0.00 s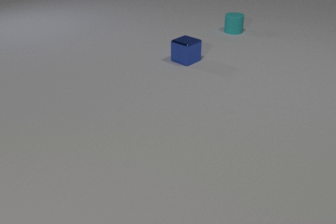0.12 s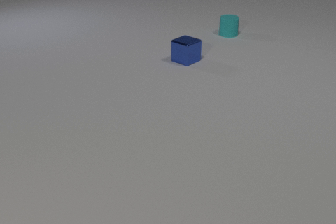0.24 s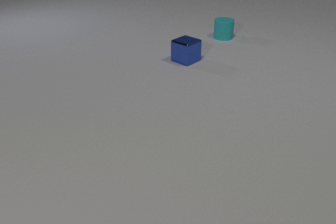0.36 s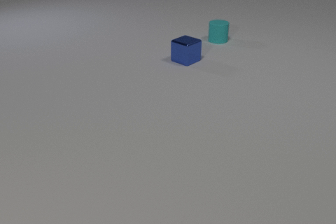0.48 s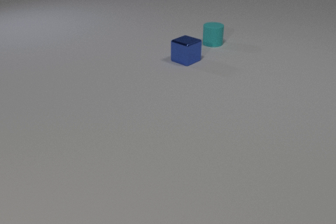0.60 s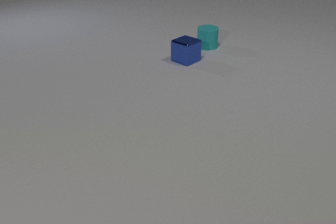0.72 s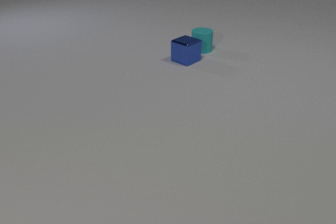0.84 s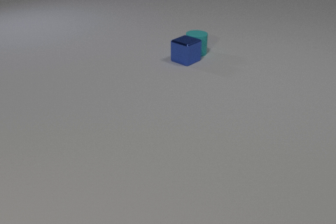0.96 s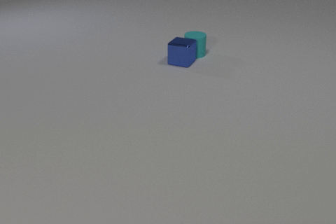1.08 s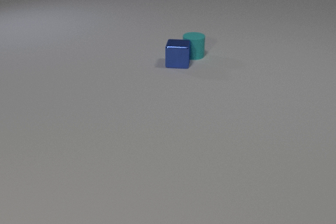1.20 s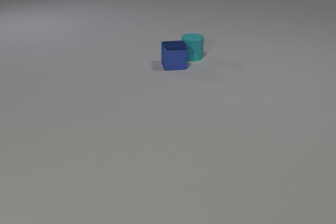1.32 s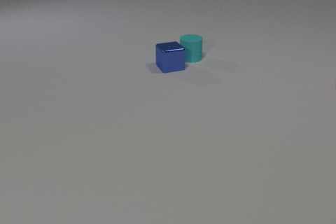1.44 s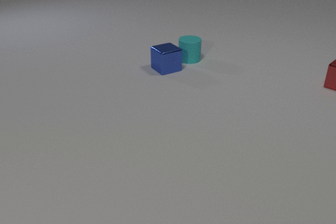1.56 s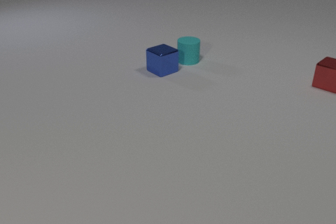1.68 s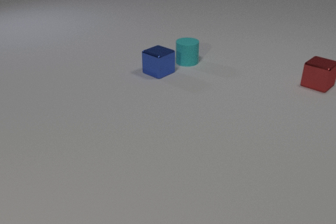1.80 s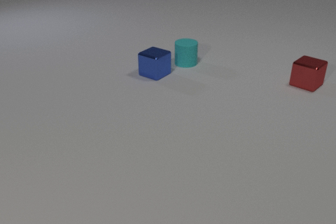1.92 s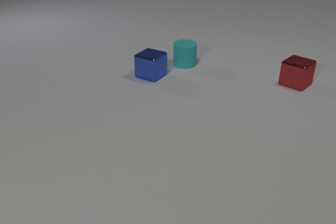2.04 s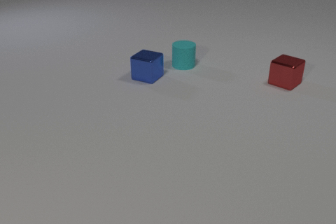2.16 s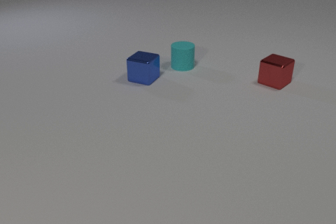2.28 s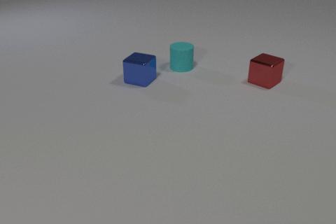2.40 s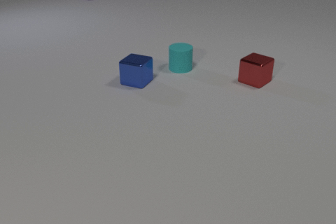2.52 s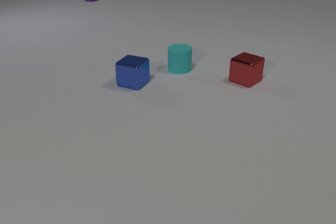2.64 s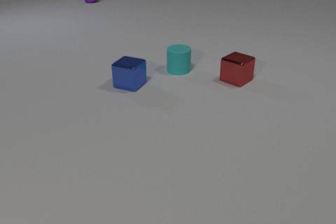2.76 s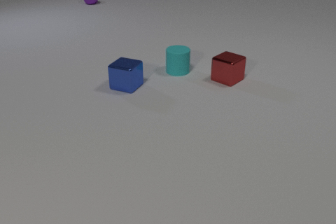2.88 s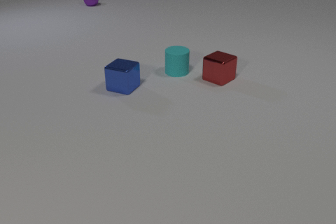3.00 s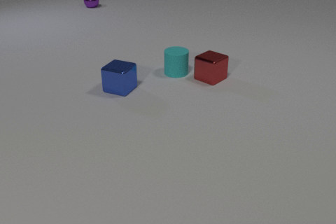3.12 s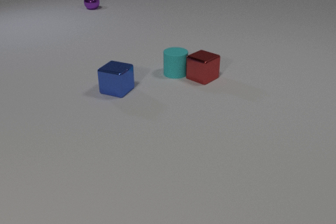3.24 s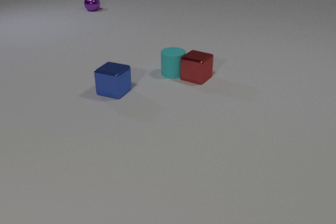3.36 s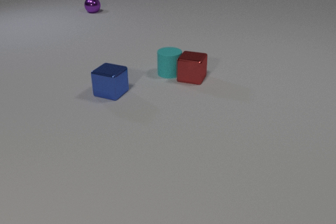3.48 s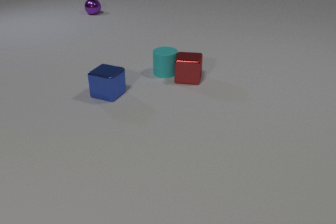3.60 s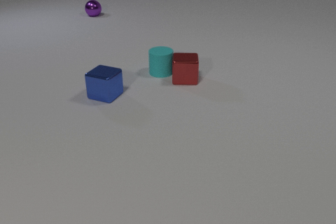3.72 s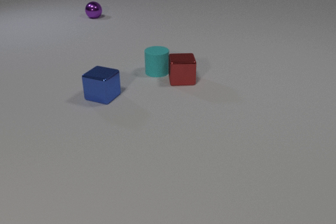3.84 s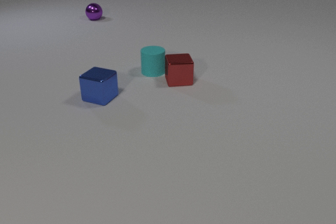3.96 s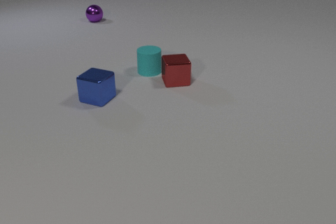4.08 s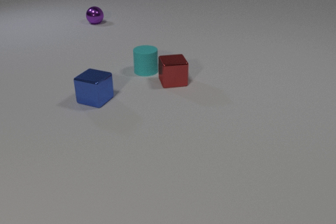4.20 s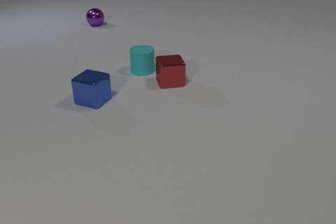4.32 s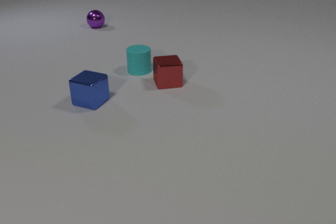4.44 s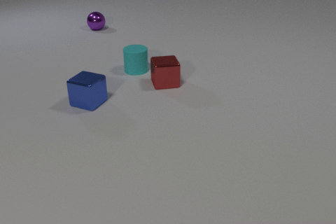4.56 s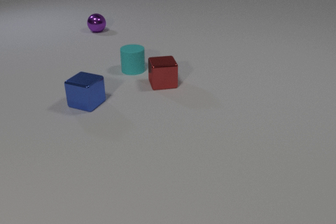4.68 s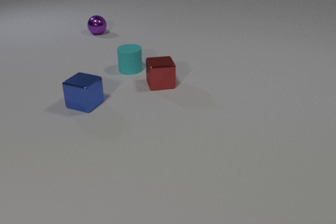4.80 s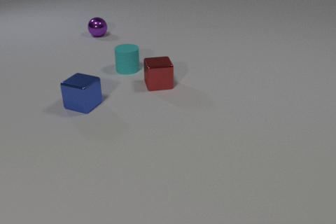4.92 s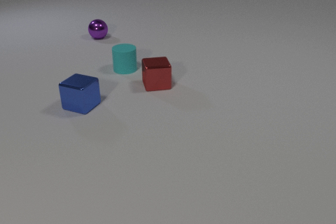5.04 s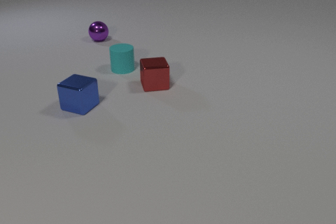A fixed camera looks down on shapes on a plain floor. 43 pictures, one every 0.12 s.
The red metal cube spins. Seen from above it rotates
counterclockwise.
The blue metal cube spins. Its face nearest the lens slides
to the right.
0.00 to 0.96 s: The cyan rubber cylinder slides toward the camera and to the left. The blue metal cube slides toward the camera. The cyan rubber cylinder and the blue metal cube collide.
0.96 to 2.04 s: The cyan rubber cylinder slides toward the camera. The blue metal cube slides toward the camera and to the left, spins so that its near face slides to the right, counterclockwise seen from above. The red metal cube comes in at the right edge, slides to the left.
2.04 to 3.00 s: The cyan rubber cylinder slides toward the camera. The blue metal cube slides to the left and toward the camera. The red metal cube slides to the left. The purple metal sphere comes in at the top edge, rolls toward the camera.
3.00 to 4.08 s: The cyan rubber cylinder slides to the left. The blue metal cube slides to the left and toward the camera. The red metal cube slides to the left, spins so that its near face slides to the right, counterclockwise seen from above. The purple metal sphere rolls toward the camera. The cyan rubber cylinder and the red metal cube collide.
4.08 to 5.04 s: The cyan rubber cylinder slides to the left. The blue metal cube slides to the left and toward the camera. The red metal cube slides to the left and toward the camera. The purple metal sphere rolls toward the camera.
How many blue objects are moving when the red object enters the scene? 1.
Are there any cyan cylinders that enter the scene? no.
What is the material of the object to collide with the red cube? rubber.
